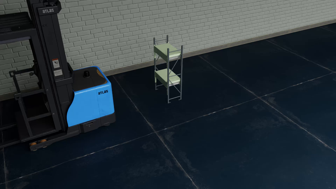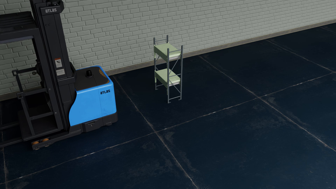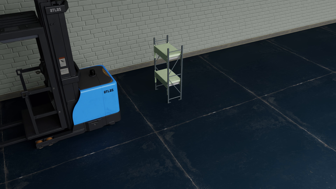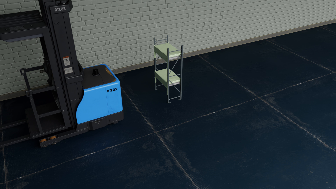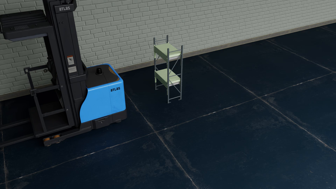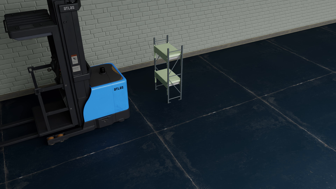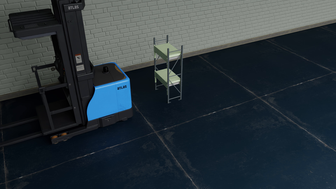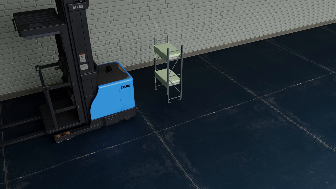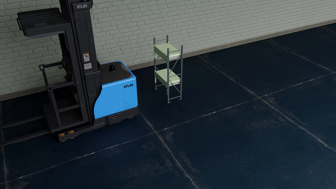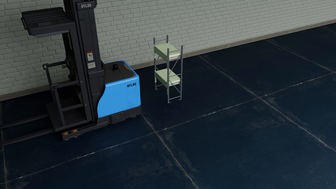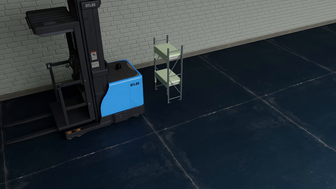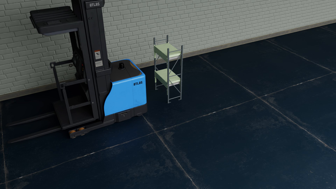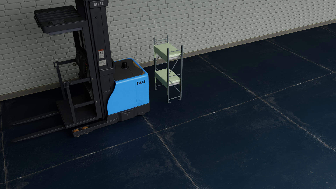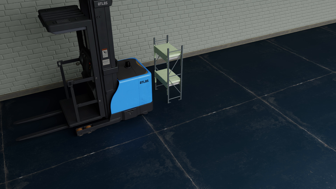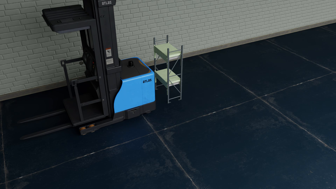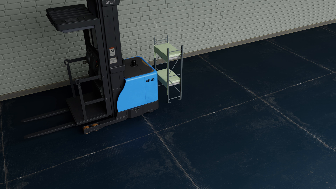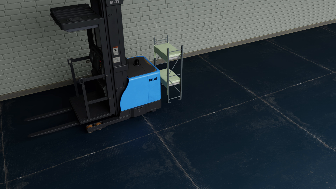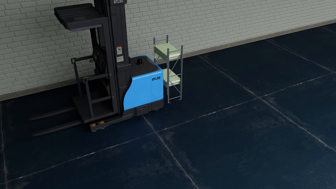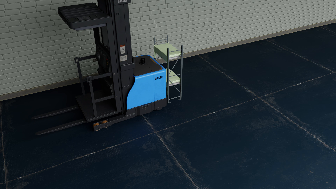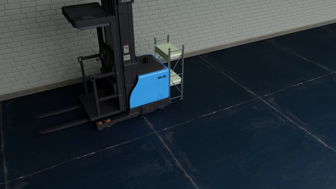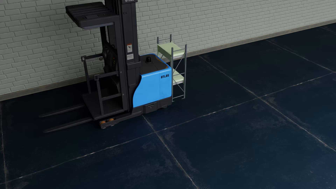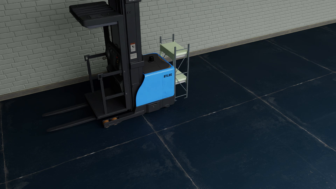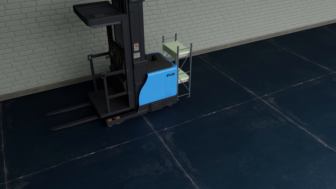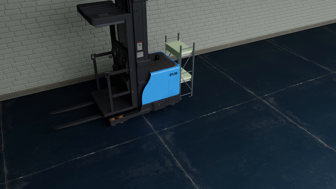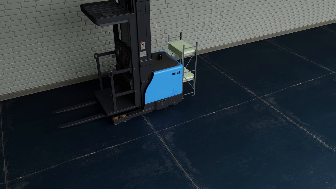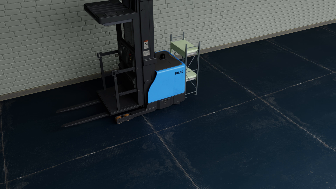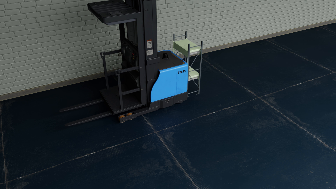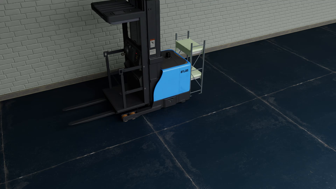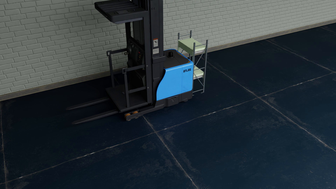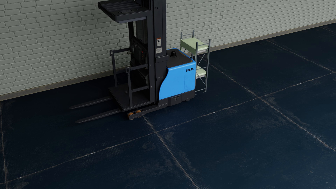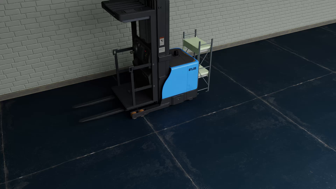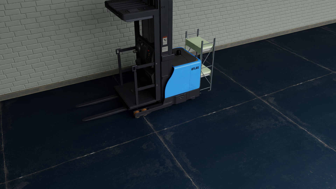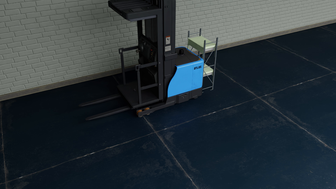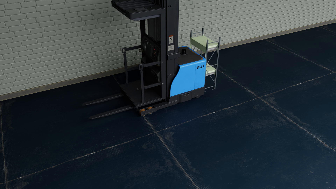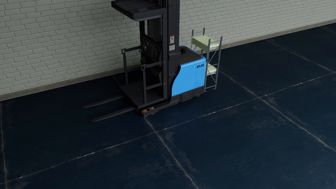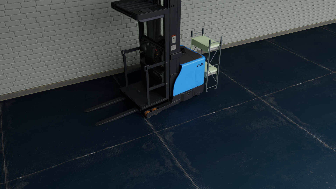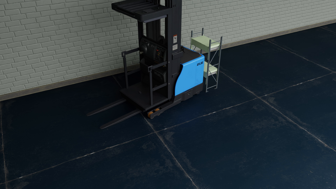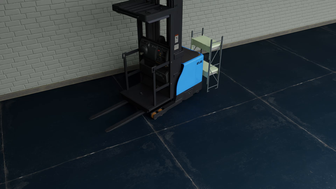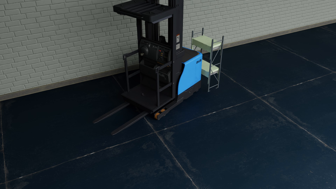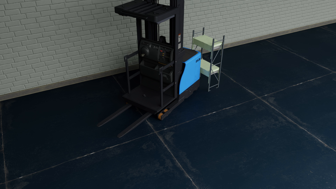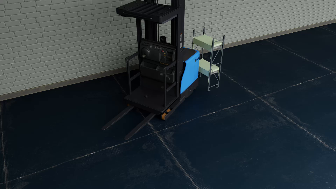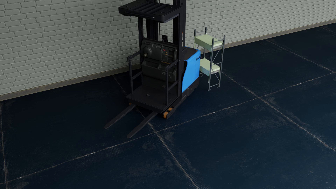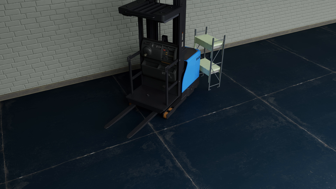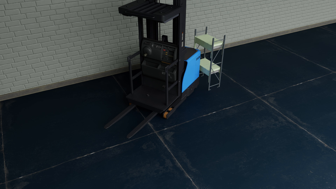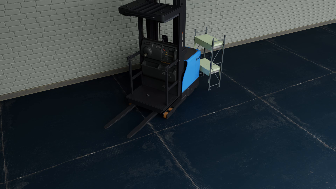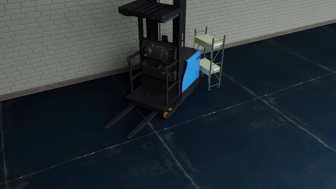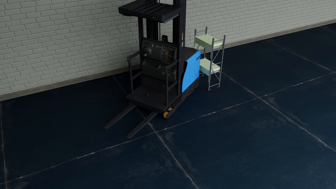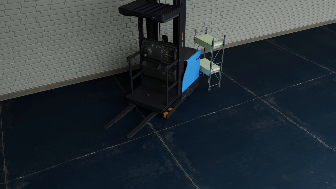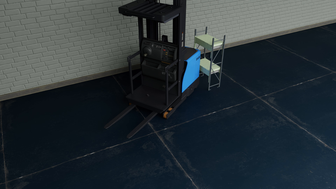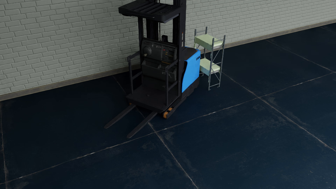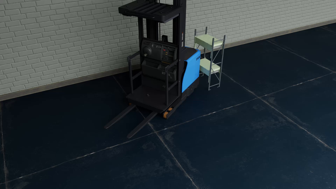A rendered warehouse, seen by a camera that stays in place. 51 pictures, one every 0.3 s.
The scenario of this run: A forklift runs into an object in its way.
